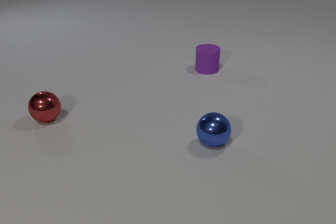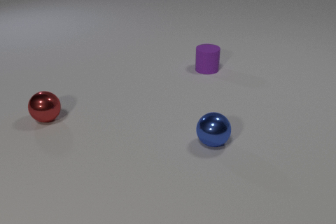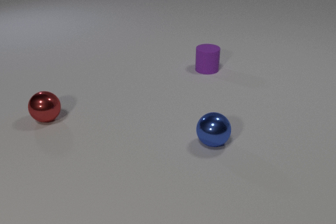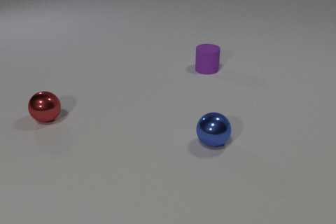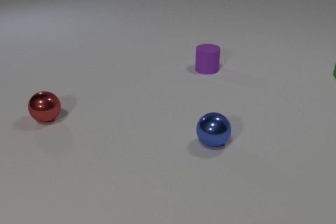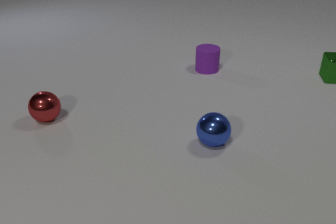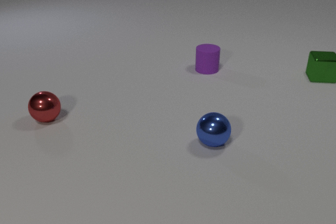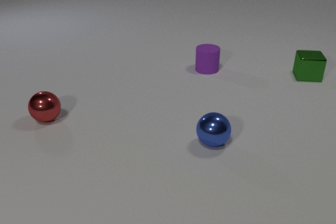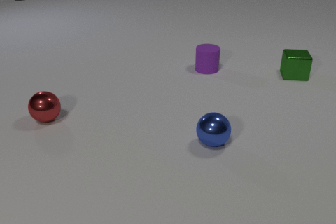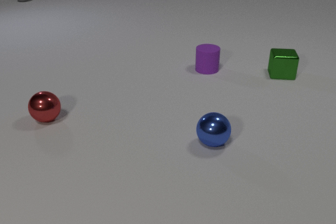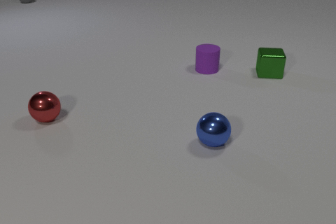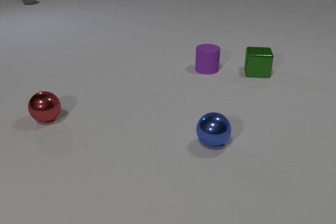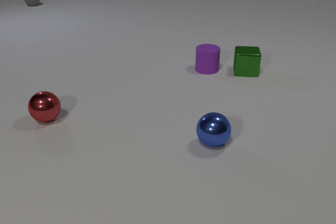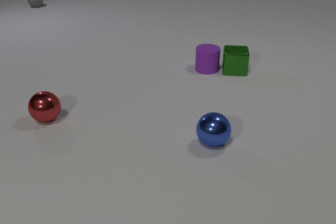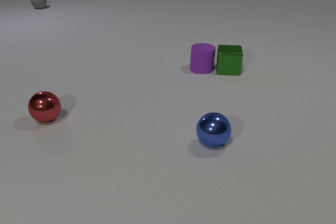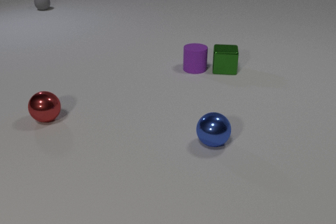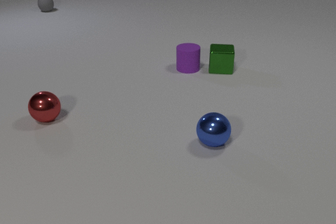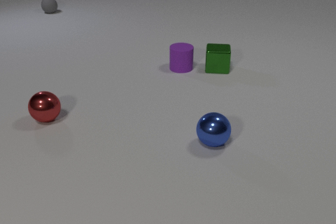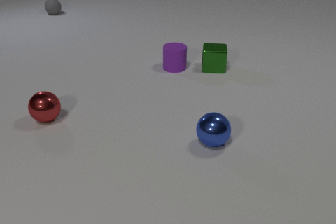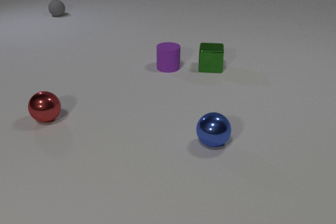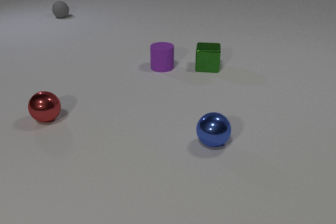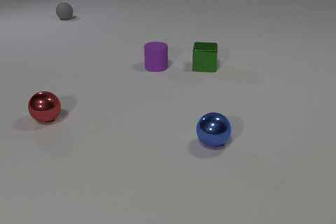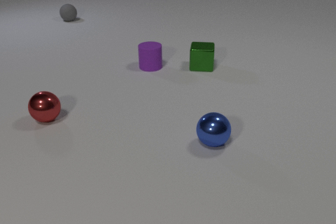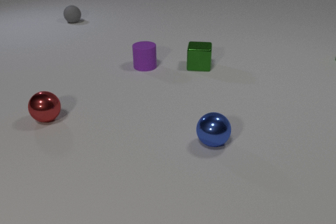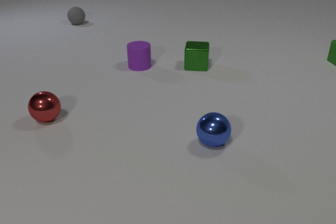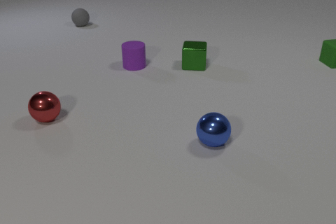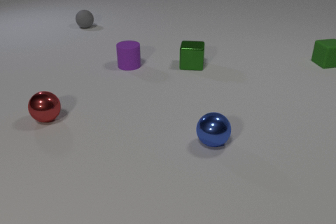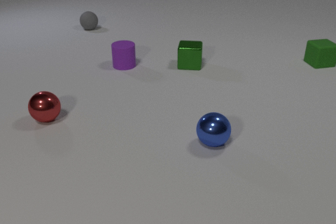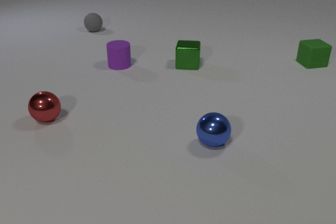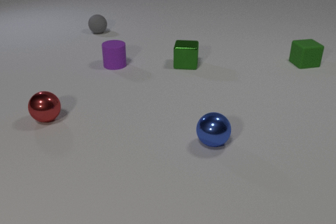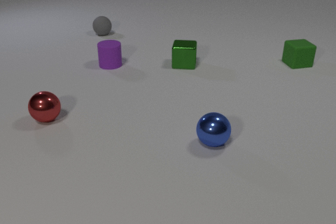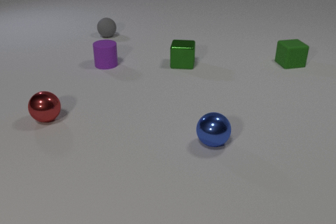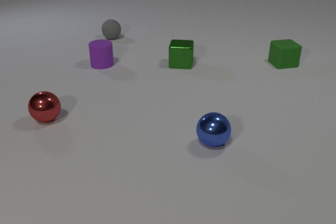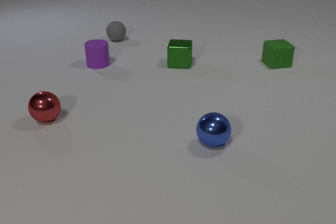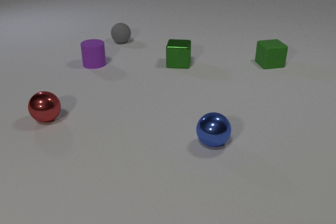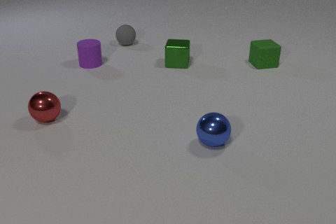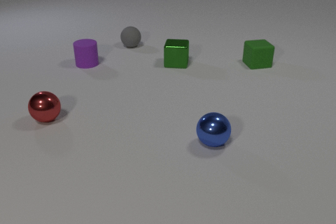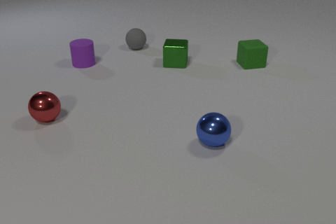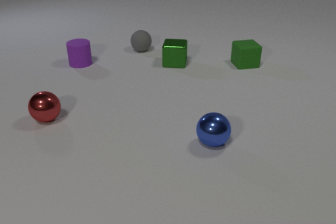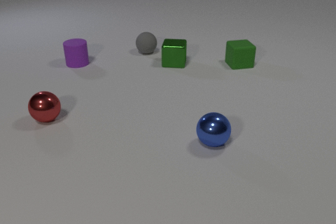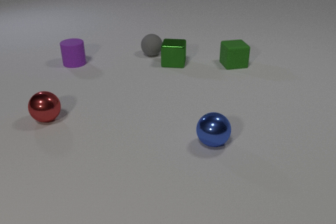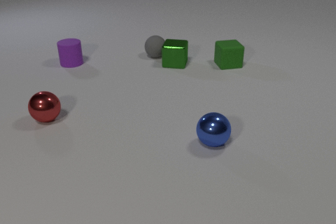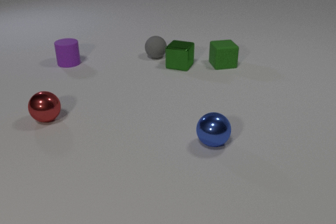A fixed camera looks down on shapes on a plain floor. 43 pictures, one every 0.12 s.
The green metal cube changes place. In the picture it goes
to the left.
The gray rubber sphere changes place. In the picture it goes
toward the camera.
0.00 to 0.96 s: The green metal cube comes in at the right edge, slides to the left. The gray rubber sphere comes in at the top edge, rolls toward the camera.
0.96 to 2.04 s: The green metal cube slides to the left. The purple rubber cylinder slides to the left. The gray rubber sphere rolls toward the camera and to the right. The green metal cube and the purple rubber cylinder collide.
2.04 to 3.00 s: The green metal cube slides to the left. The purple rubber cylinder slides to the left. The gray rubber sphere rolls toward the camera and to the right. The green rubber cube comes in at the right edge, slides to the left and toward the camera.
3.00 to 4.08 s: The green metal cube slides to the left. The purple rubber cylinder slides to the left. The gray rubber sphere rolls toward the camera and to the right. The green rubber cube slides to the left.
4.08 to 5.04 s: The green metal cube moves, and ends about where it began. The purple rubber cylinder slides to the left. The gray rubber sphere rolls toward the camera and to the right. The green rubber cube slides to the left. The green metal cube and the gray rubber sphere collide.
Are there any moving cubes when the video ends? yes.
How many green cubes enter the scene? 2.
How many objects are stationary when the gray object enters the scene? 3.
